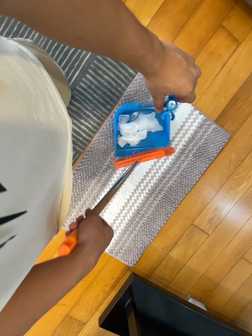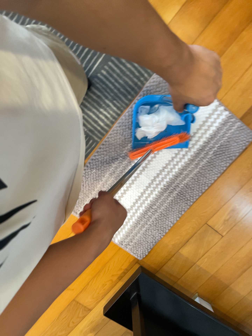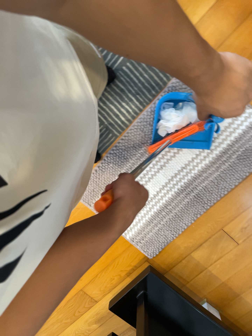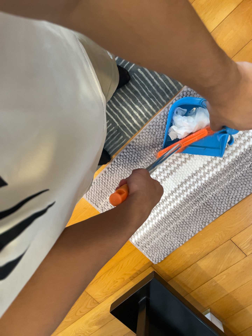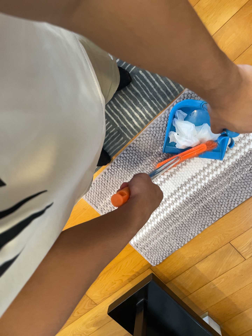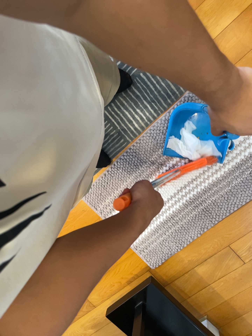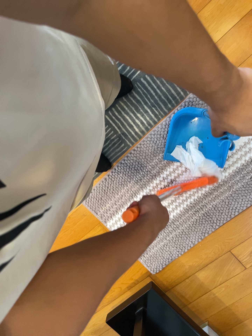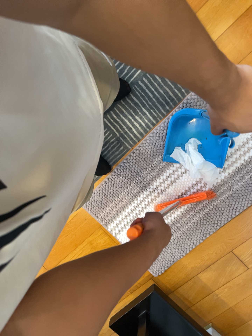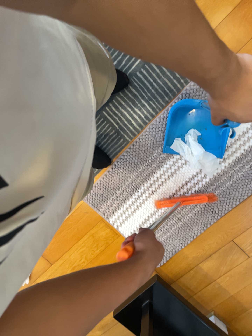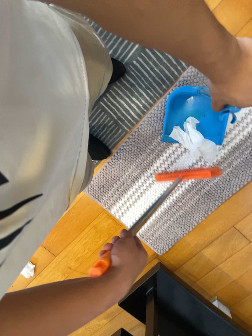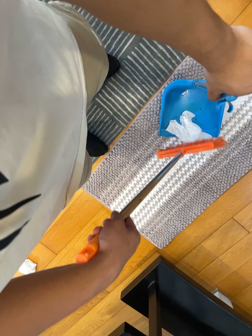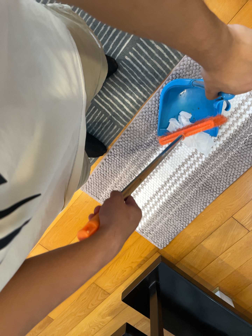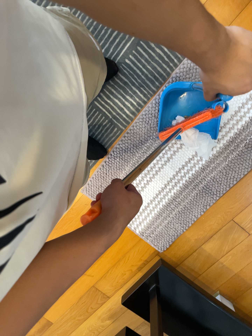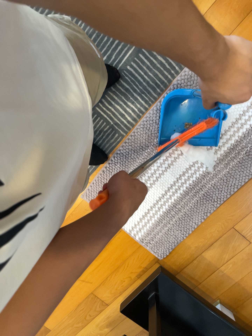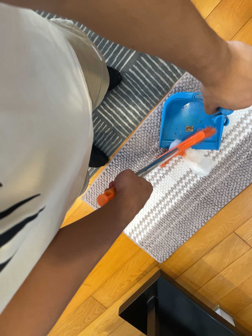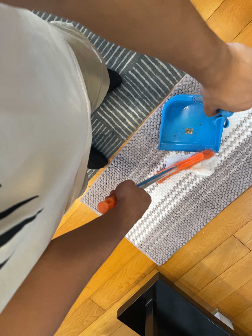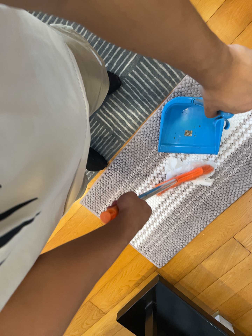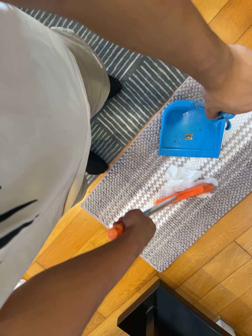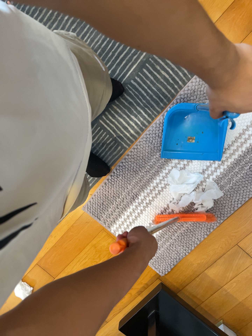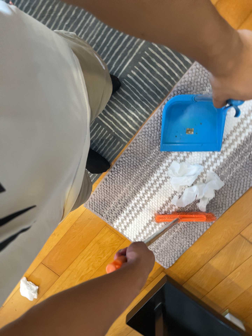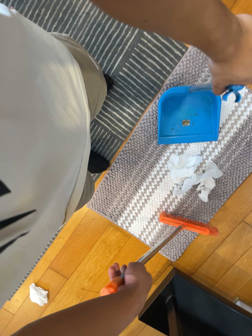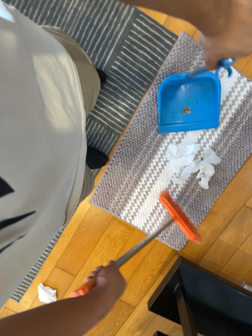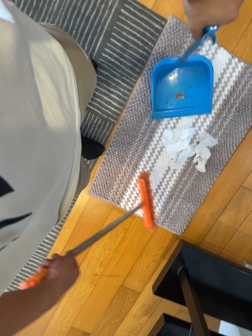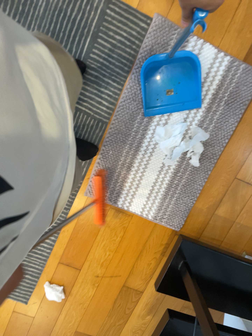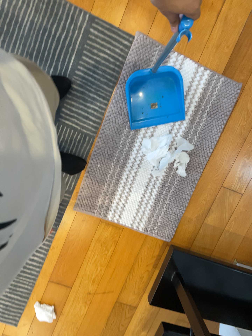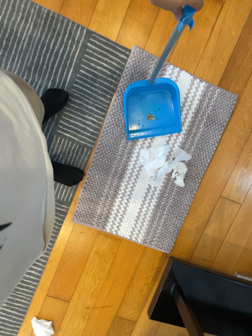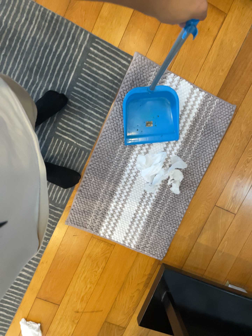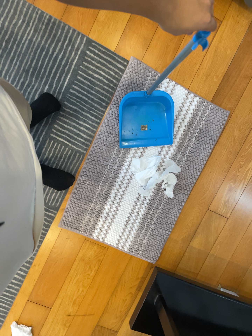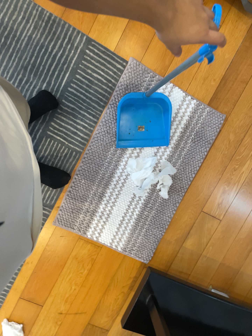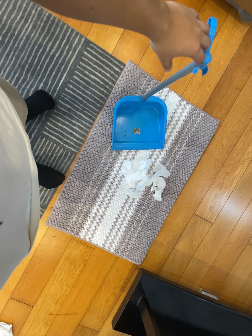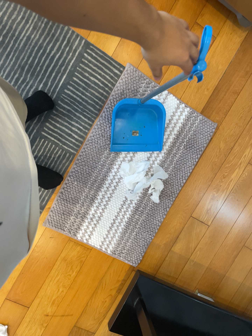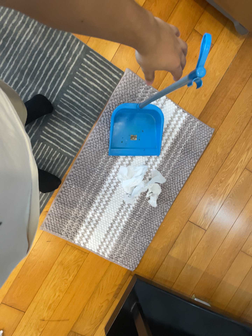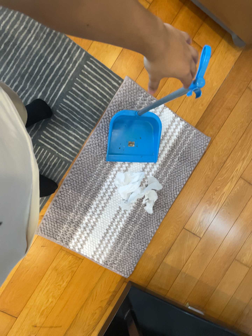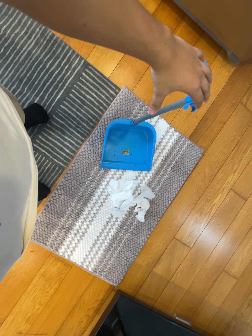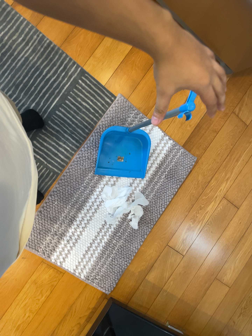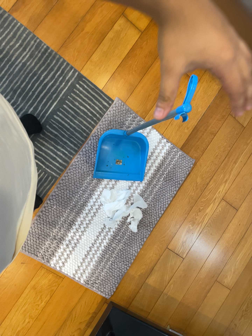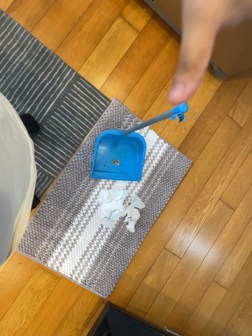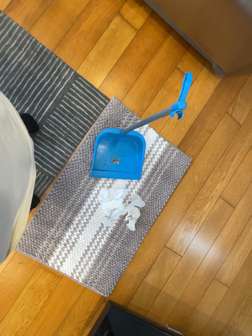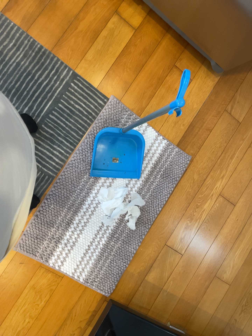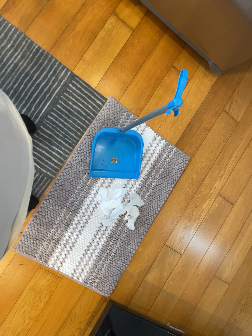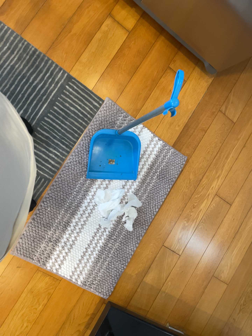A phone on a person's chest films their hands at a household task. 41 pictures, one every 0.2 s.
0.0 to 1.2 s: The camera swings to its left by about 10 degrees, and the scene slides to the right. It travels forward, about 7 cm, so what stands in front looms larger. It rolls about its line of sight by about 15 degrees, and the scene rotates clockwise.
1.2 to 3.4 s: The camera shifts only a little, or ends up much as it began.
3.4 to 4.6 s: The camera travels toward the bottom of its view, about 10 cm, so close, fixed things drift upward. It rolls about its line of sight by about 20 degrees, and the scene rotates counterclockwise.
4.6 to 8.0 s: The camera pans to its right by about 15 degrees. It travels backward, about 8 cm, so what stands in front gets smaller. Its aim tips toward the top of its view by about 15 degrees, and the scene shifts downward.
The film runs backward here.
